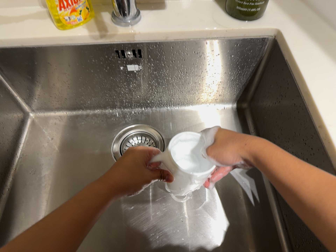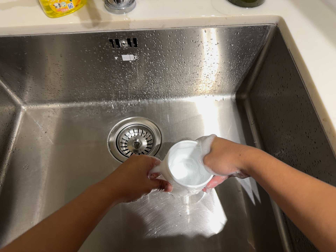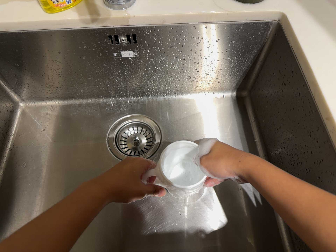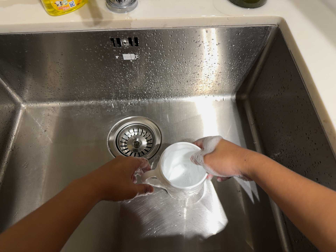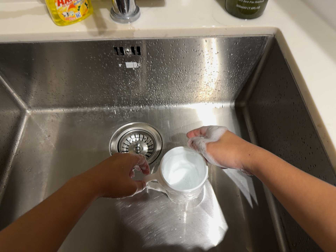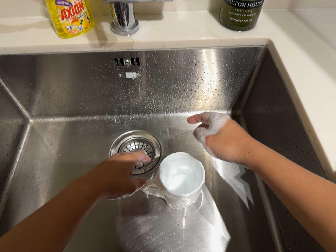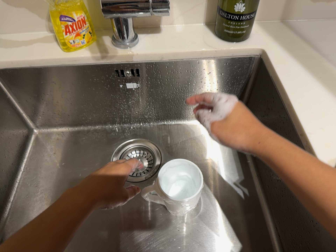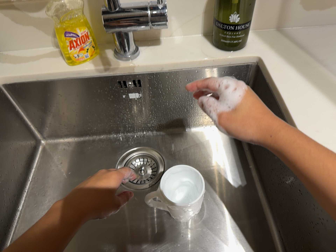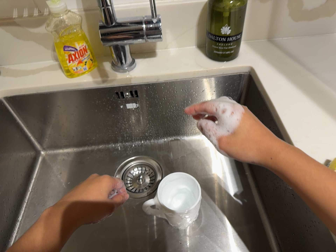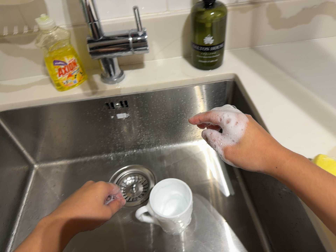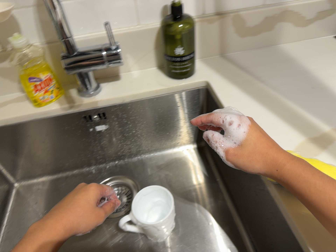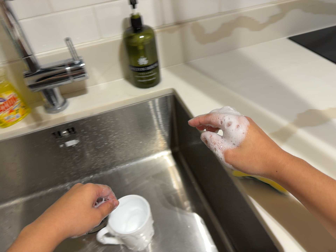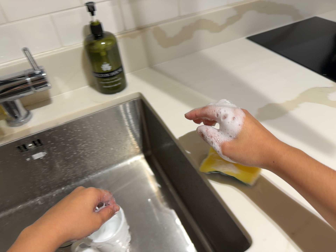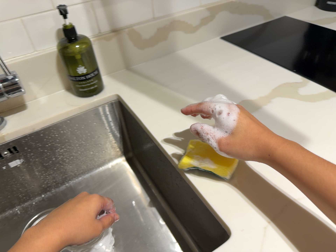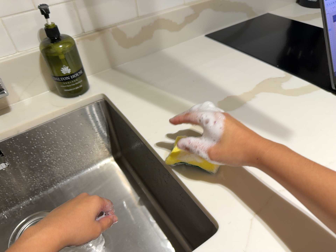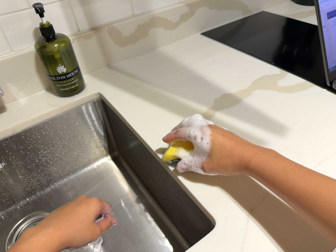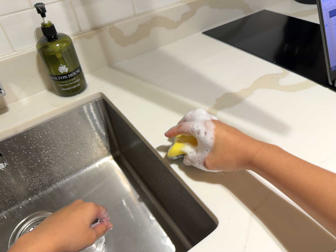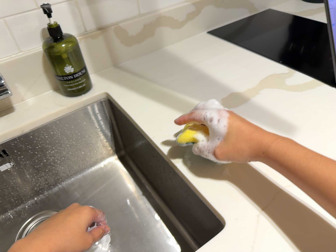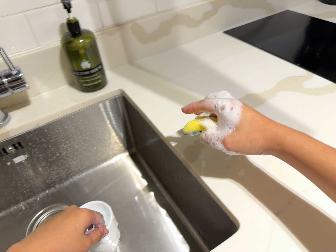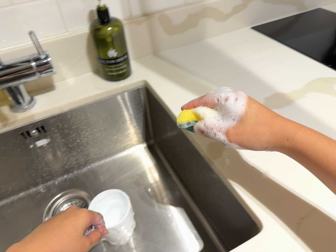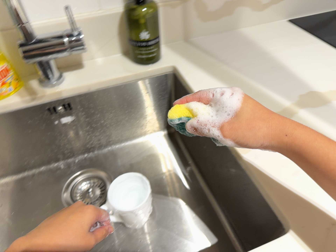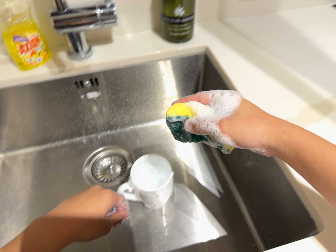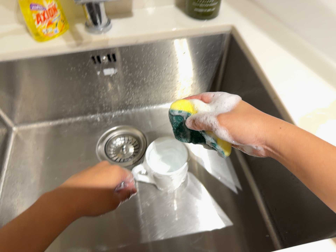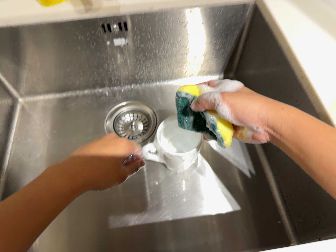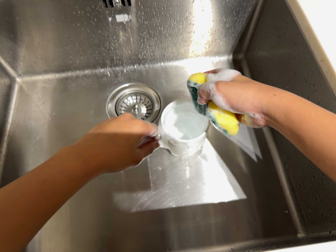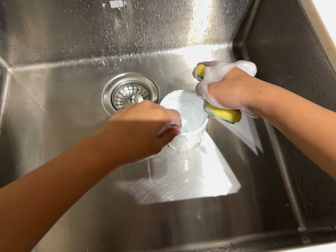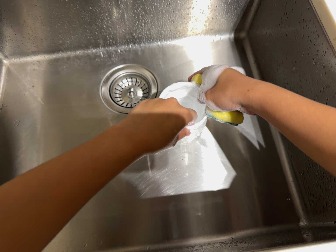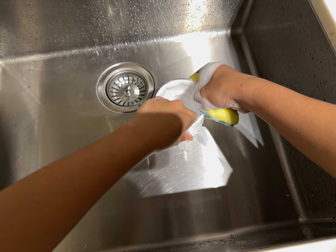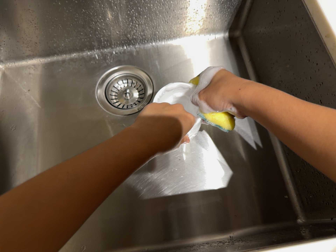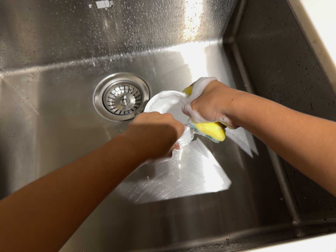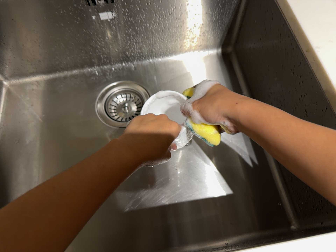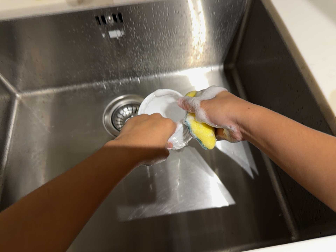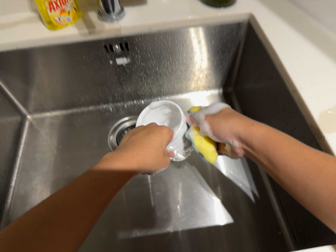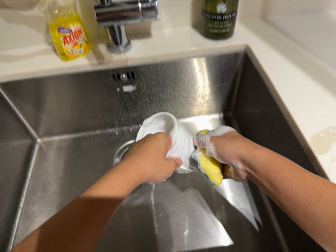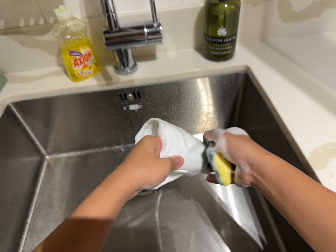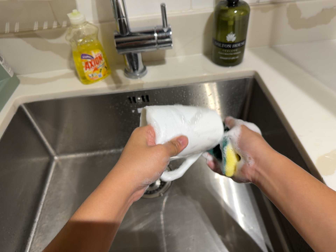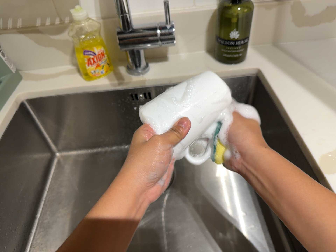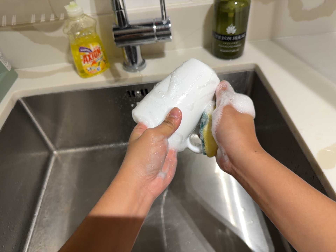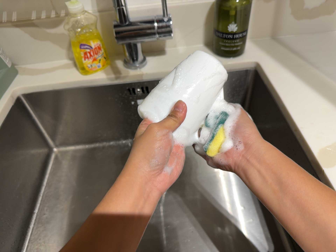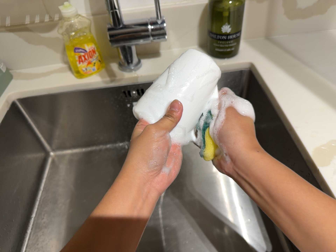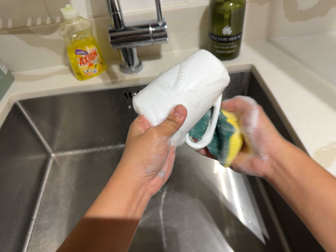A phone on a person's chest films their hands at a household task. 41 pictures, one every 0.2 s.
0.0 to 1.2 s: The camera shifts only a little, or ends up much as it began.
1.2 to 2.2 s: The camera travels backward and to its right, about 10 cm, so what stands in front gets smaller. Its aim tips toward the top of its view by about 10 degrees, and the scene shifts downward. It rolls about its line of sight by about 15 degrees, and the scene rotates counterclockwise.
2.2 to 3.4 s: The camera swings to its right by about 10 degrees, and the scene slides to the left. It rolls about its line of sight by about 10 degrees, and the scene rotates counterclockwise.
3.4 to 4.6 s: The camera swings to its left by about 15 degrees, and the scene slides to the right. It travels to its left and forward, about 14 cm, so close, fixed things drift to the right. Its aim tips toward the bottom of its view by about 15 degrees, and the scene shifts upward. It rolls about its line of sight by about 20 degrees, and the scene rotates clockwise.
4.6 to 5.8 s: The camera shifts only a little, or ends up much as it began.
5.8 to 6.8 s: The camera travels backward, about 10 cm, so what stands in front gets smaller. Its aim tips toward the top of its view by about 20 degrees, and the scene shifts downward.
6.8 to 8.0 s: The camera keeps its place and its aim.
The film runs backward here.
